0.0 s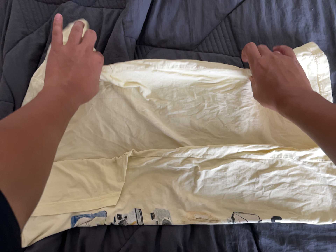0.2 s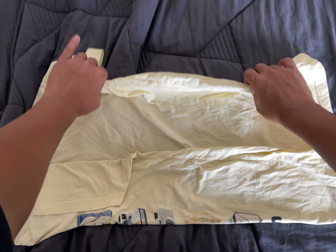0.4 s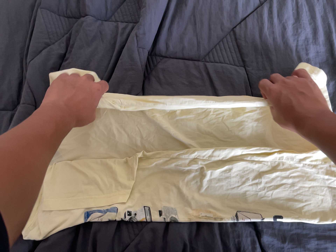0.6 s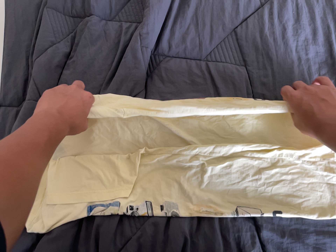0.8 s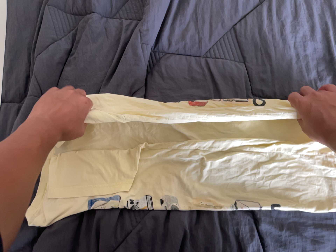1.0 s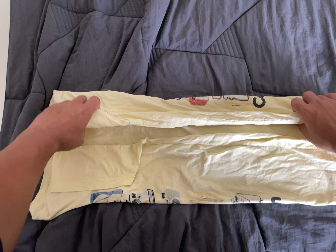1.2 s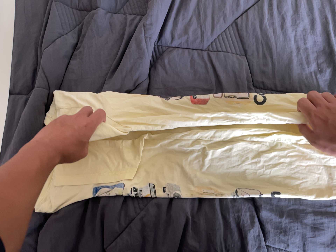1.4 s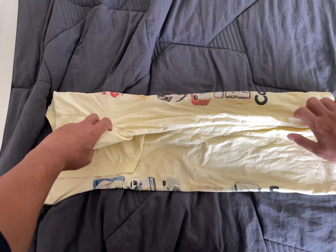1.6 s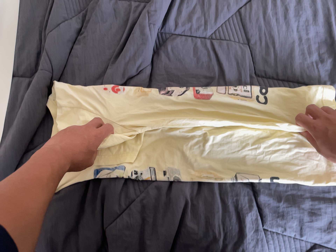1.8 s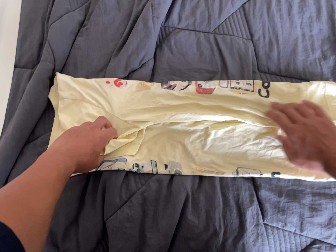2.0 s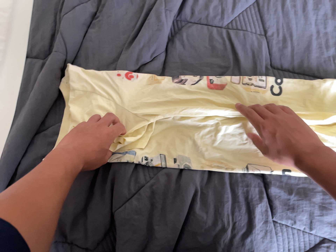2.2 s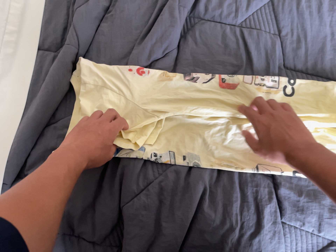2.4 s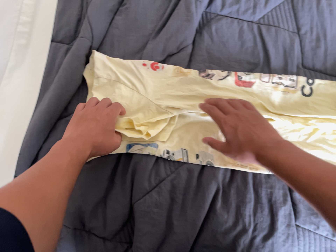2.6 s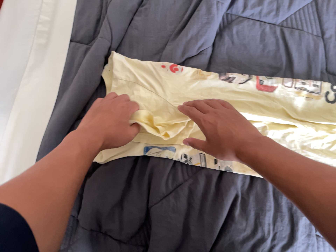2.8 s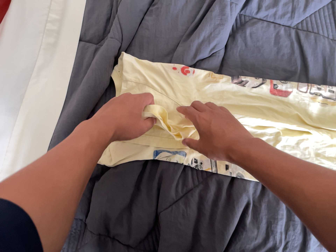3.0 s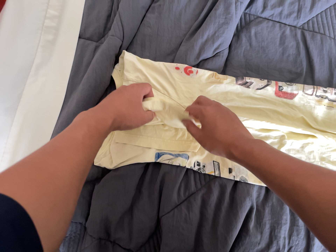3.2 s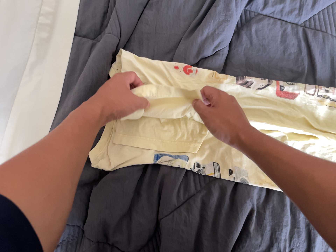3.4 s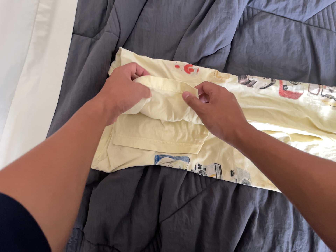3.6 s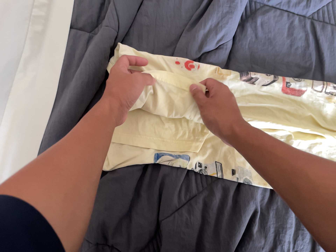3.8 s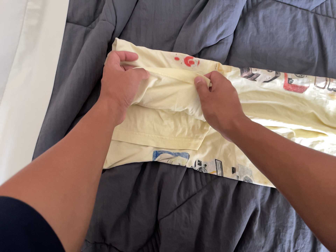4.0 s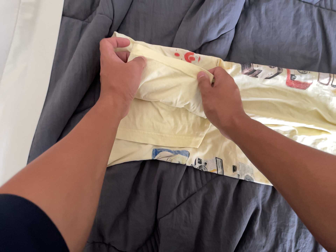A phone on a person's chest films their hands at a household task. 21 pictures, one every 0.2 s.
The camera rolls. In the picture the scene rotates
clockwise.
0.0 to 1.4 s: The camera travels toward the bottom of its view and backward, about 12 cm.
1.4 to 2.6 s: The camera travels to its left, about 9 cm, so close, fixed things drift to the right. It rolls about its line of sight by about 10 degrees, and the scene rotates clockwise.
2.6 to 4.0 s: The camera travels forward and toward the top of its view, about 12 cm, so what stands in front looms larger. Its aim tips toward the bottom of its view by about 10 degrees.
The film runs forward here.
